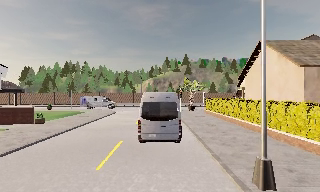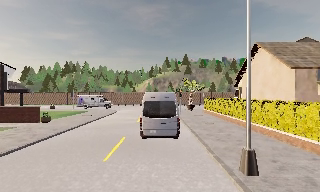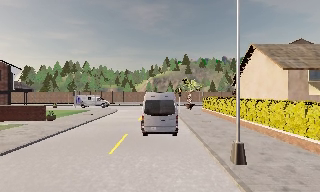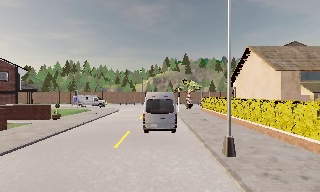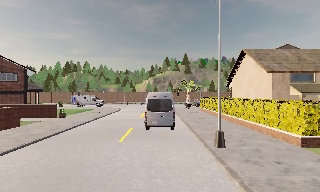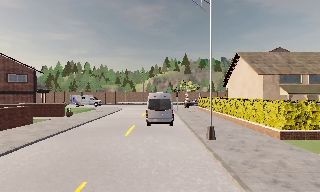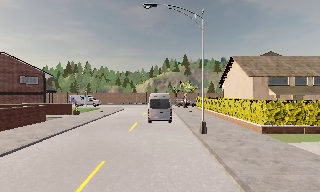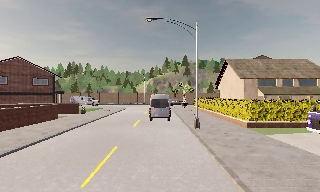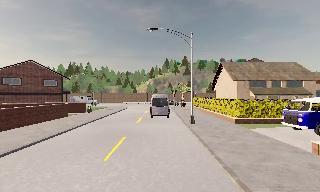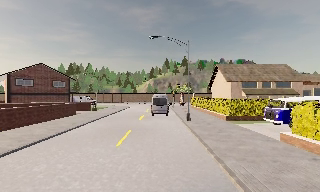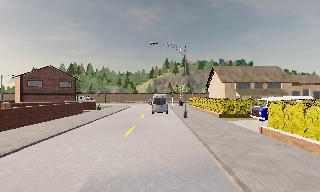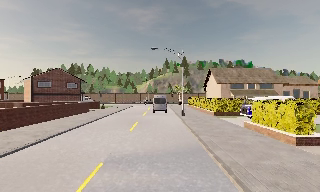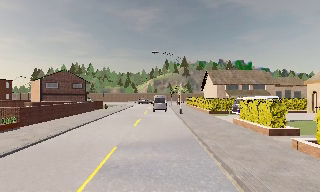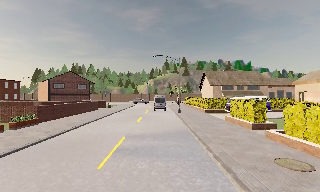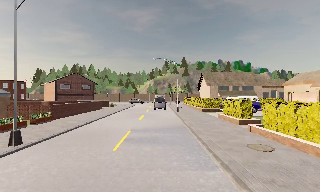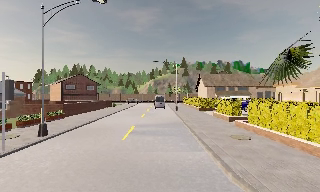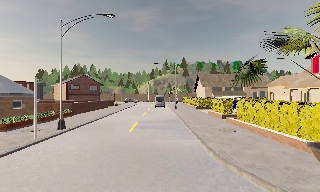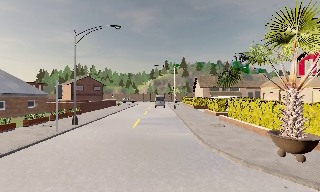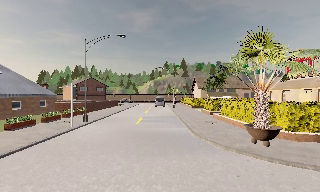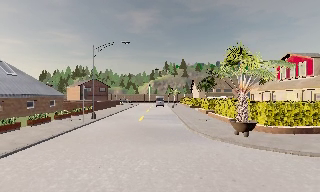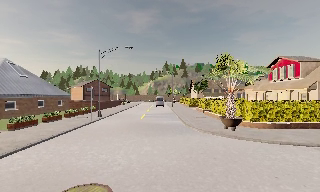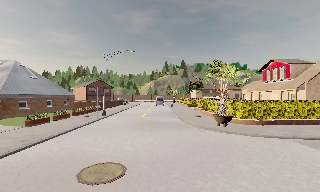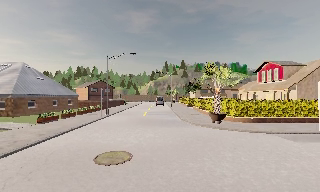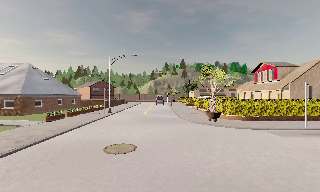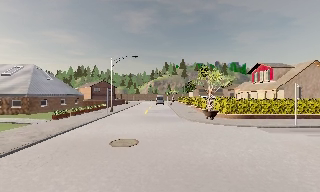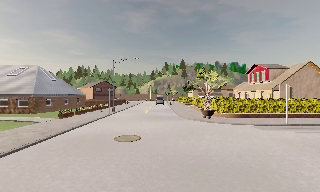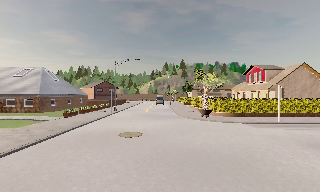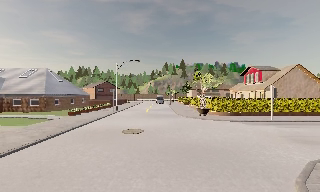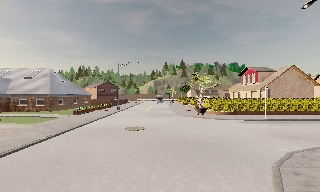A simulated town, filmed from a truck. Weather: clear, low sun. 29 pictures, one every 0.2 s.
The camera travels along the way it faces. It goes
backward.
0.0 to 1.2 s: The camera travels backward, about 6 m, so what stands in front gets smaller. It gains speed.
1.2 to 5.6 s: The camera travels backward, about 30 m, so what stands in front gets smaller. It loses speed.
The film runs backward here.
